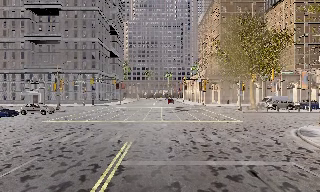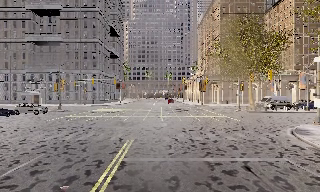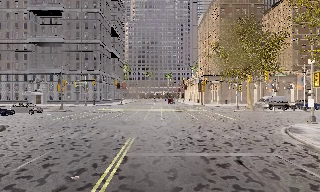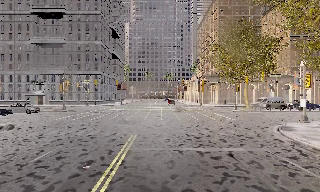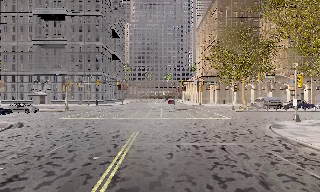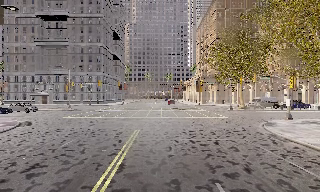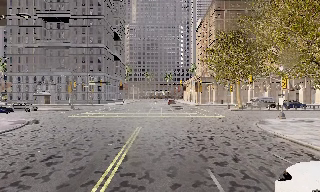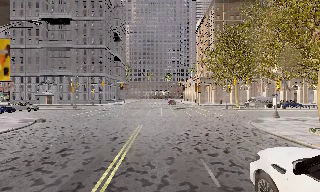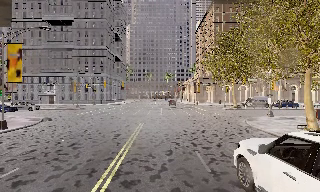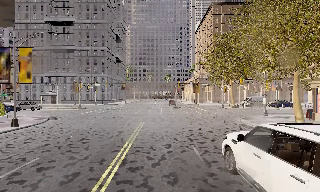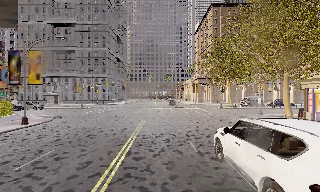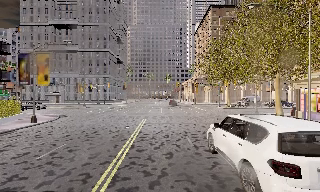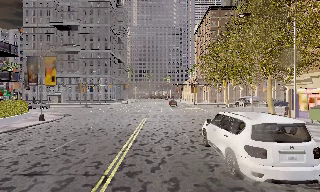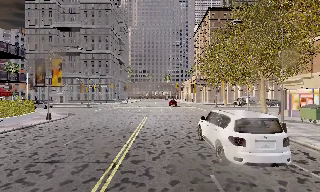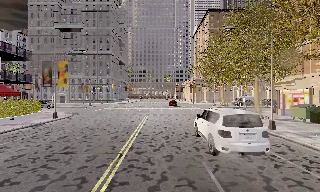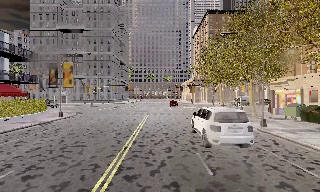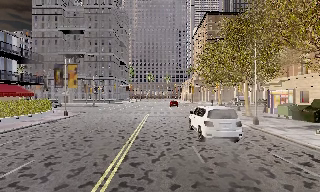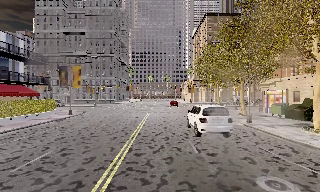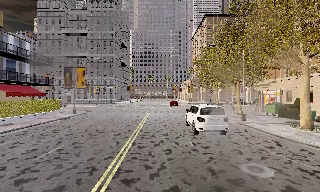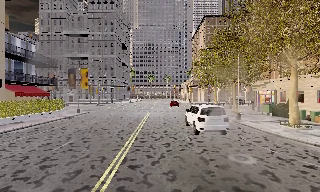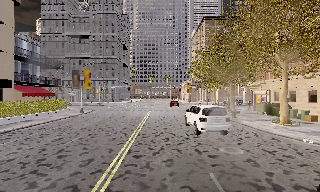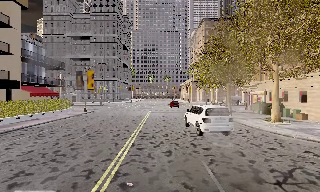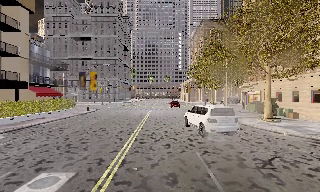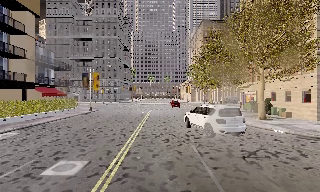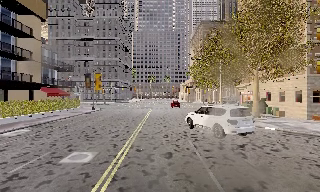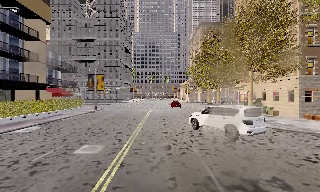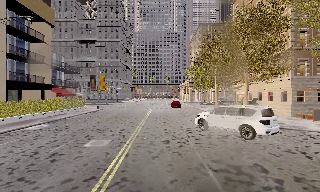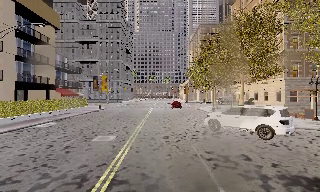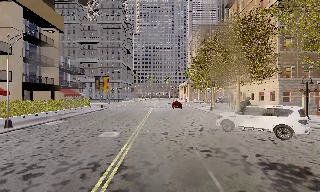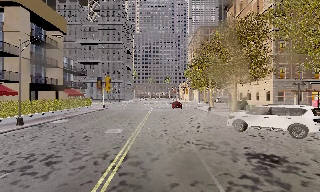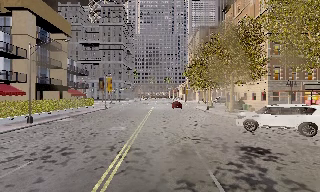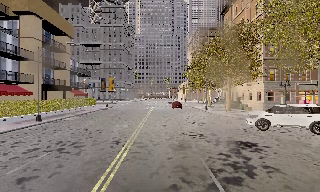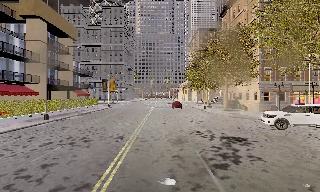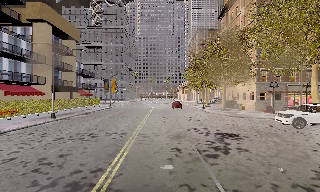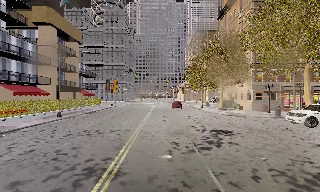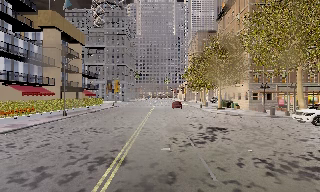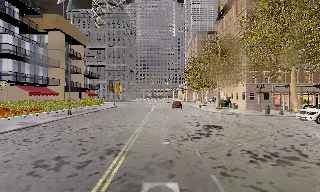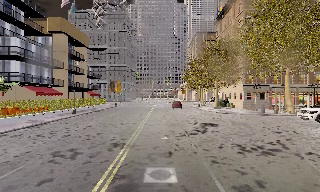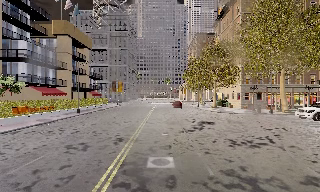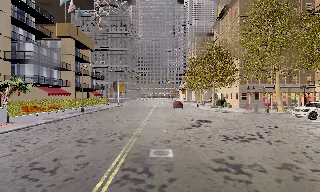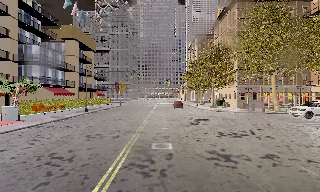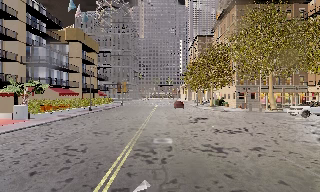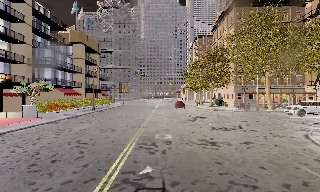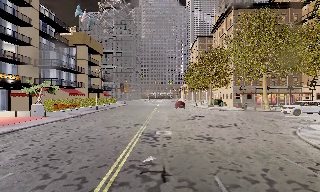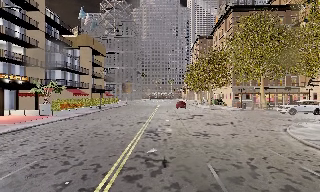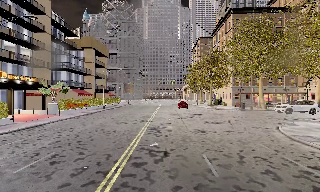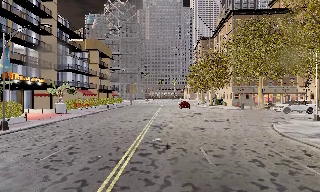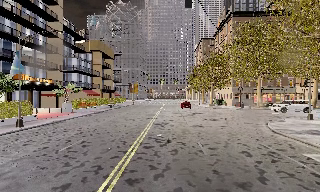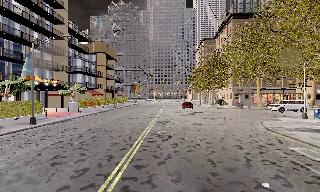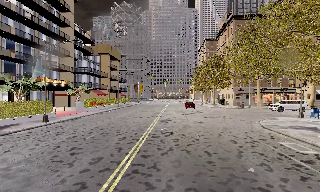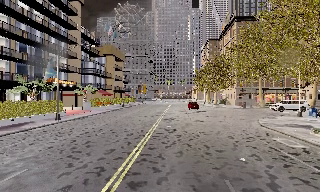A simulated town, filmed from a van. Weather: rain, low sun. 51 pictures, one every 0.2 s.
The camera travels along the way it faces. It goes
backward.
0.0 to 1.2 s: The camera travels backward, about 4.5 m, so what stands in front gets smaller. It gains speed.
1.2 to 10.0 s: The camera travels backward, about 45 m, so what stands in front gets smaller.
The film runs backward here.
